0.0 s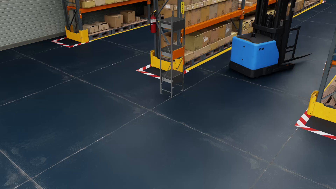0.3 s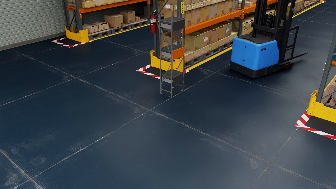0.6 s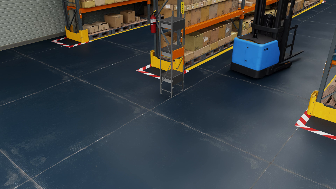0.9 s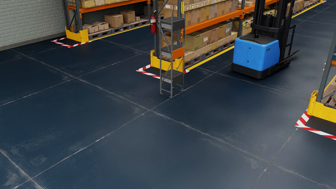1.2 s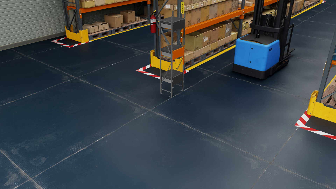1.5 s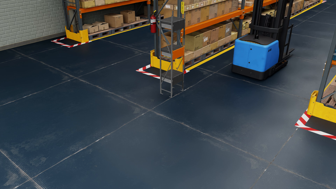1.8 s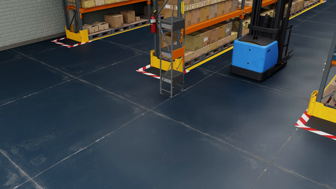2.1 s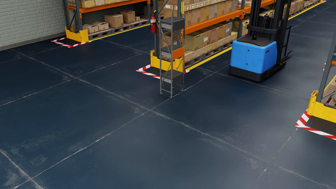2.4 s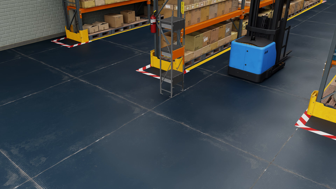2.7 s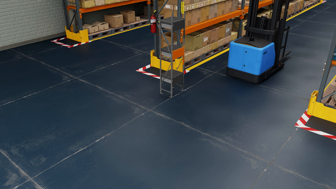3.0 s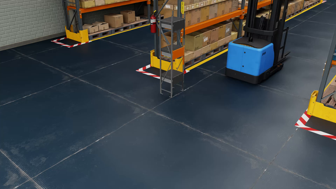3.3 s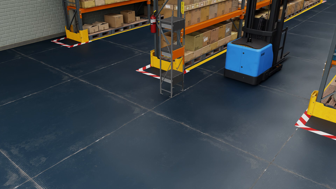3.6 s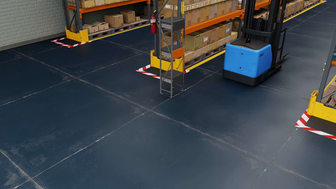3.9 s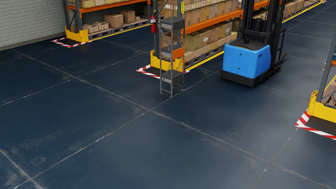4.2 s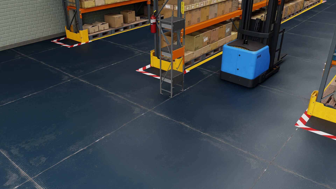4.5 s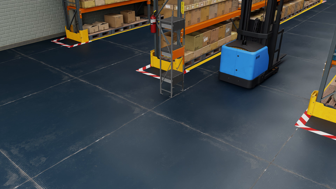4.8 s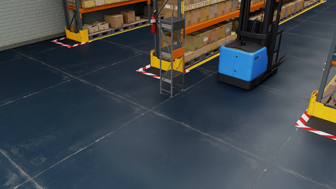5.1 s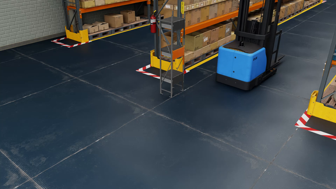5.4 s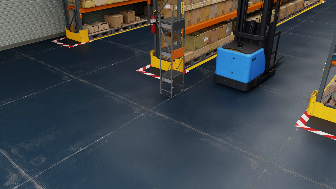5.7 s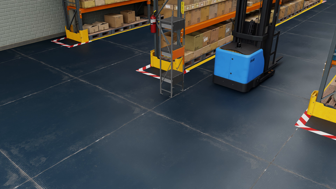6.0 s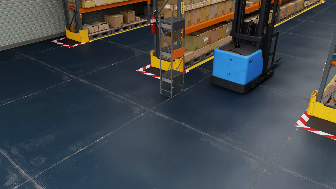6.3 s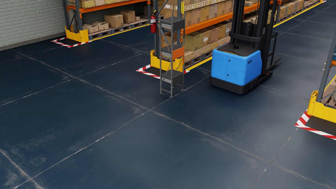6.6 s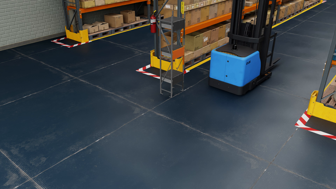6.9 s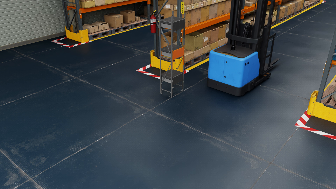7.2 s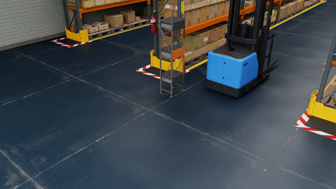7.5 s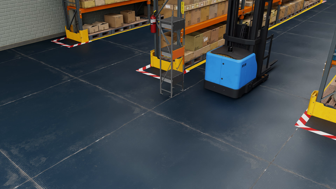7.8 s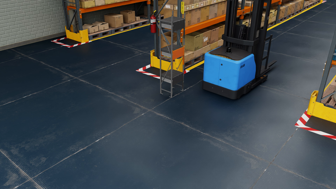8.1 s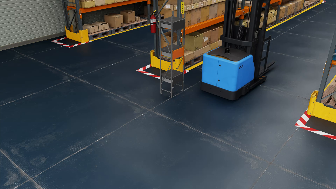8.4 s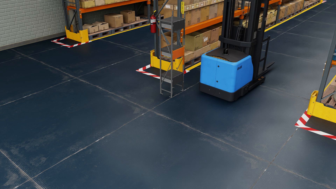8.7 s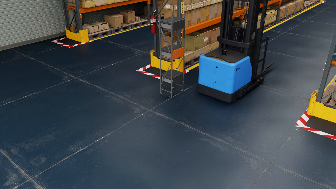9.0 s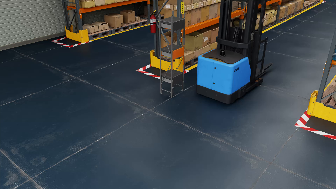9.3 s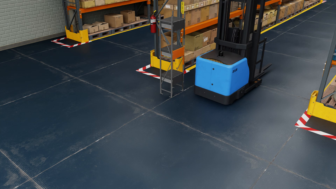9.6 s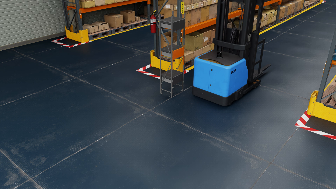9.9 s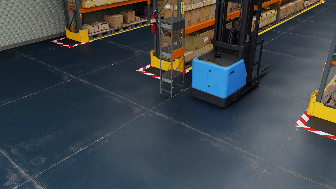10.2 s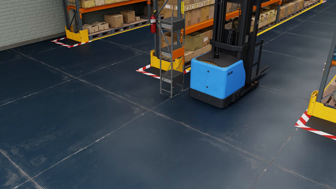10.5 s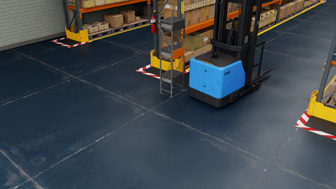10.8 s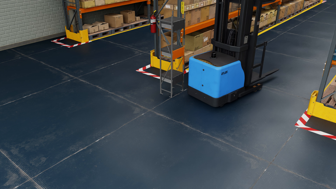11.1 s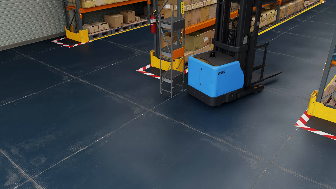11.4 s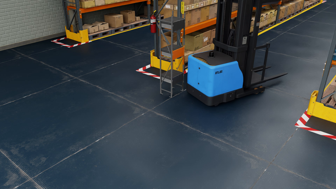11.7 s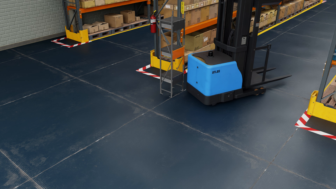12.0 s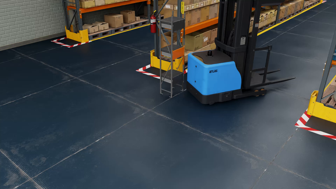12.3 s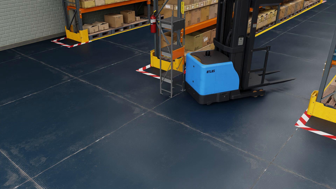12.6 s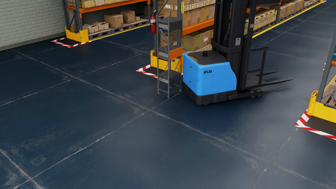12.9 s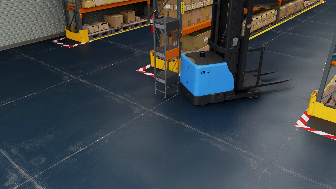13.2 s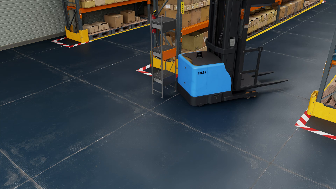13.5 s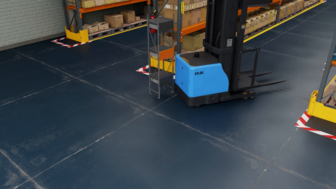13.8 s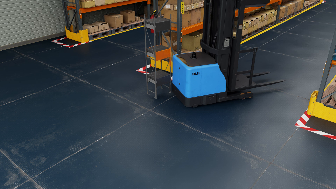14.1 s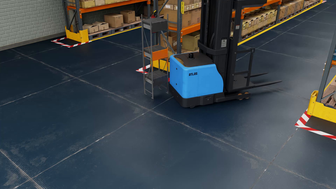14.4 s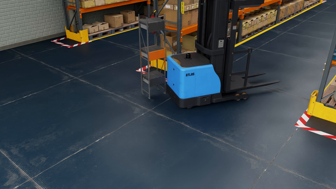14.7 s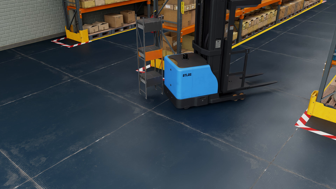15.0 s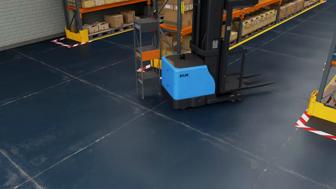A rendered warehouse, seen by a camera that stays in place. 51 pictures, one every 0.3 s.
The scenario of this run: A forklift runs into an object in its way.
